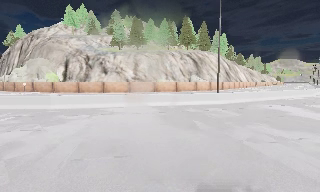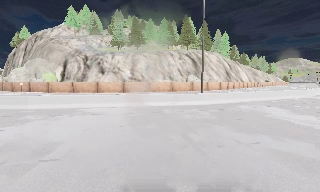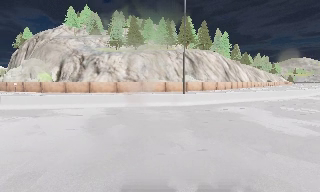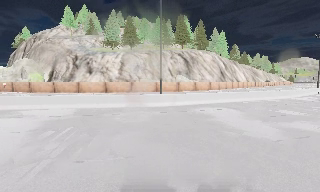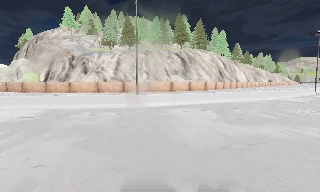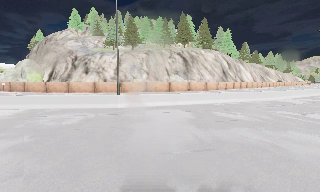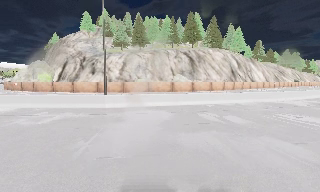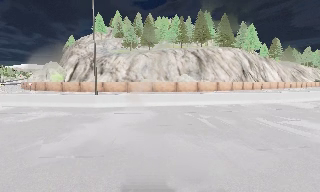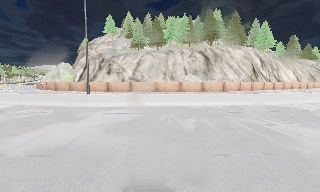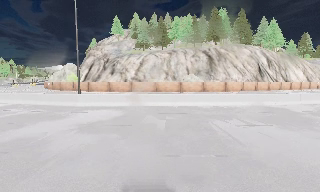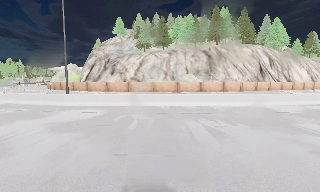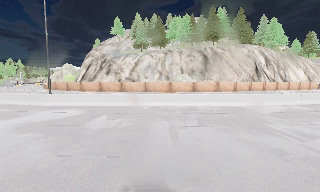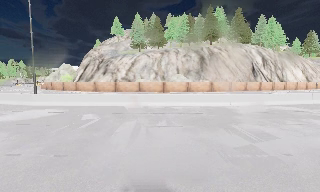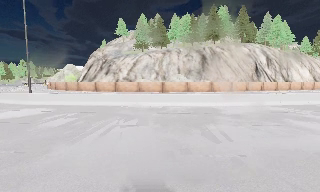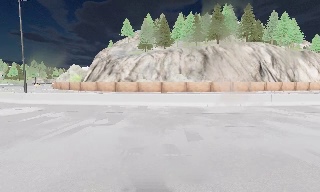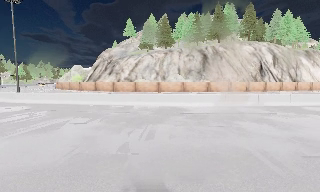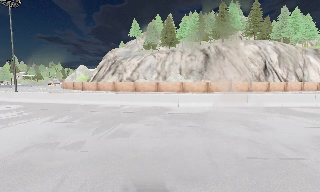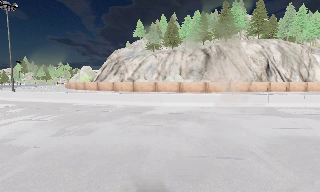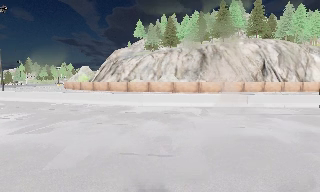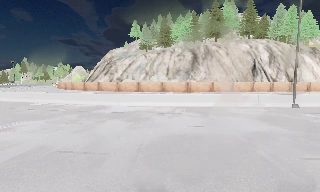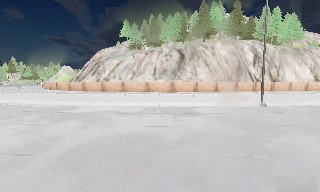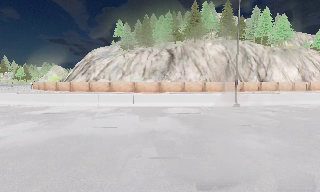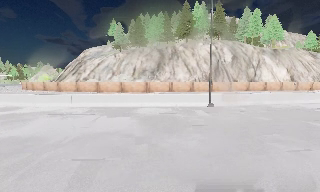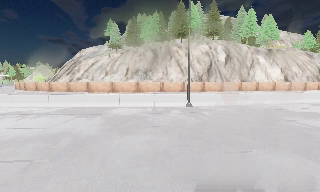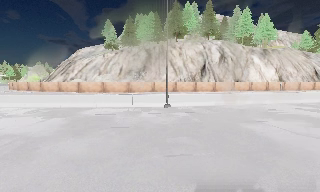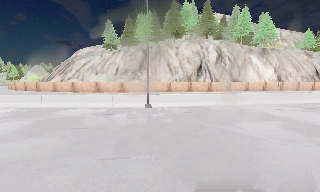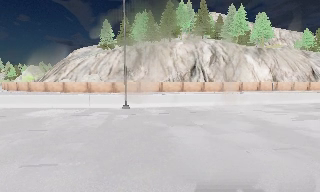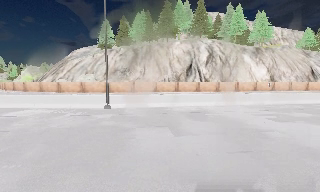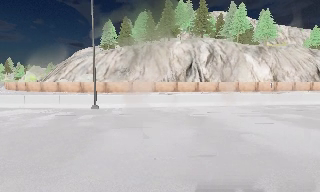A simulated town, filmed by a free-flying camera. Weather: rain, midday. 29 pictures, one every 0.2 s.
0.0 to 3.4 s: The camera pans to its left, which is counterclockwise from overhead, by about 40 degrees. It travels to its right, about 35 m, so close, fixed things drift to the left.
3.4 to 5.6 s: The camera travels to its right, about 25 m, so close, fixed things drift to the left.
The film runs forward here.
